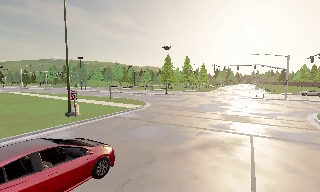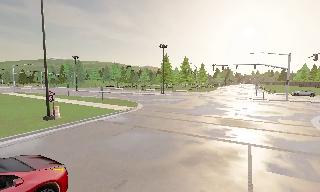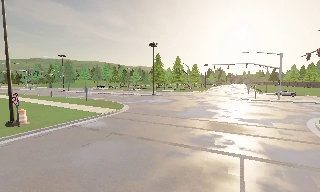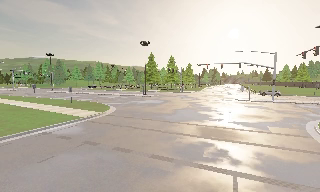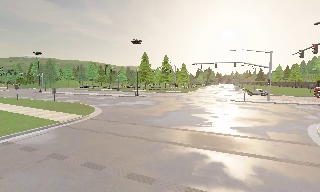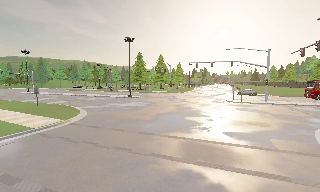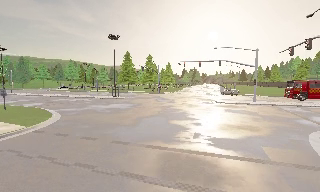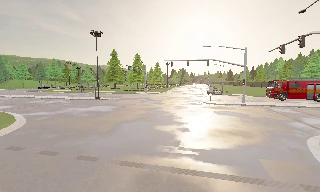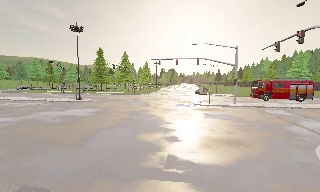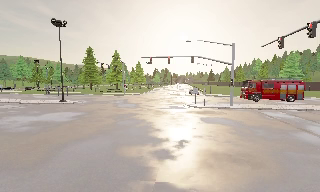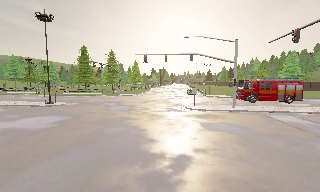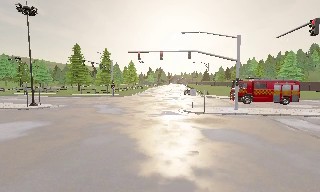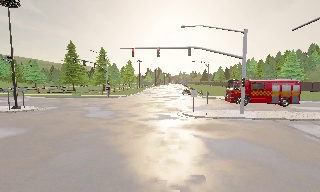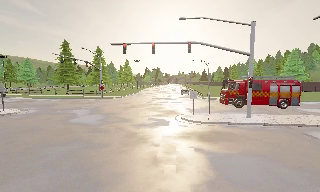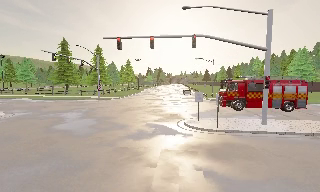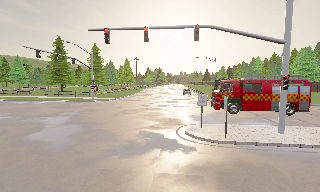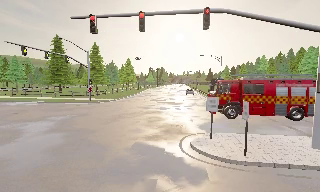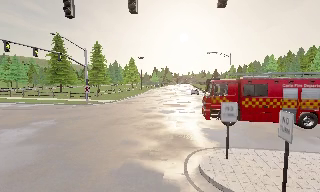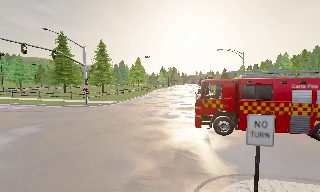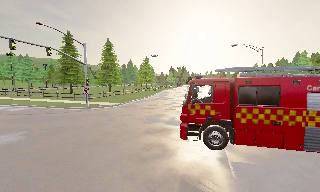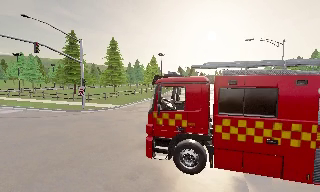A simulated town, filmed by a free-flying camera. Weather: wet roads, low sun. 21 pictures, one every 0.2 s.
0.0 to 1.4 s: The scene slides to the left, as the camera pans about 15 degrees to its right. It travels forward and to its right, about 11 m, so what stands in front looms larger.
1.4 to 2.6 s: The camera travels forward, about 11 m, so what stands in front looms larger.
2.6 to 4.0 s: The camera pans to its left, which is counterclockwise from overhead, by about 10 degrees. It travels forward, about 15 m, so what stands in front looms larger.
The film runs forward here.
